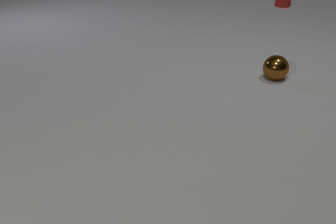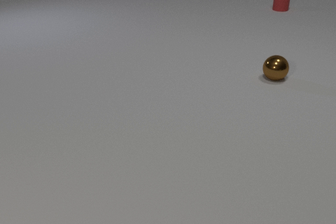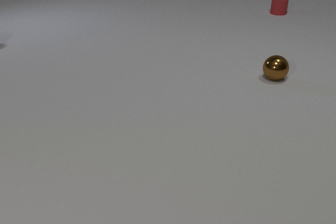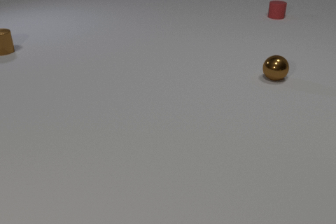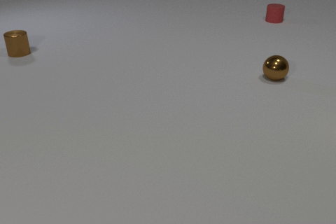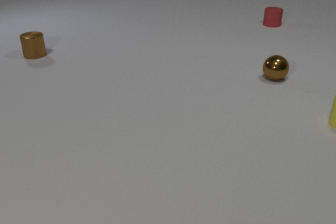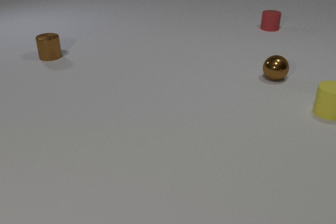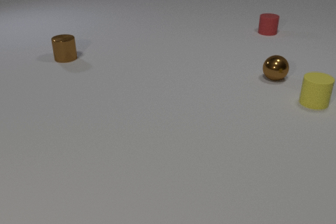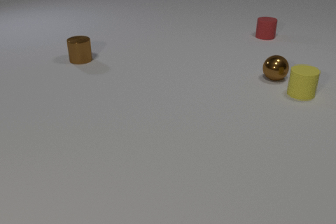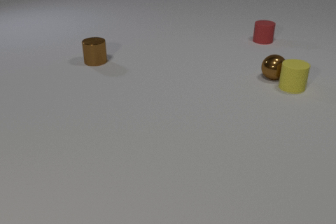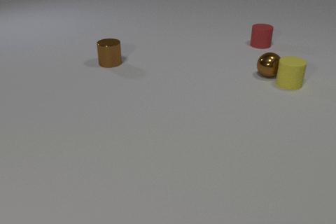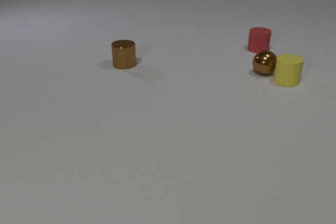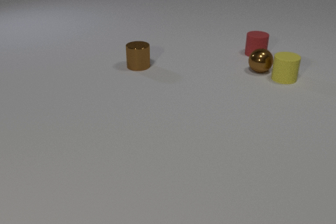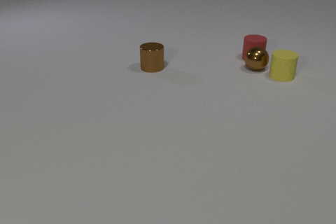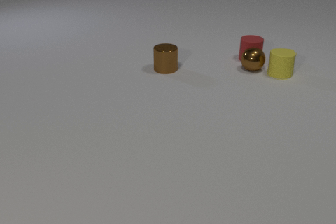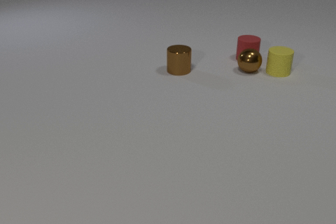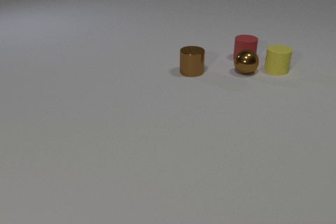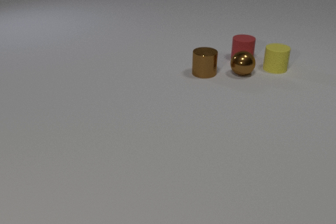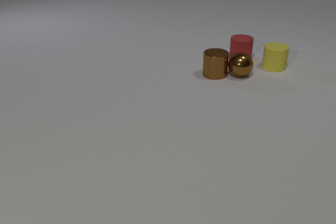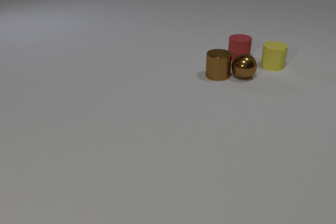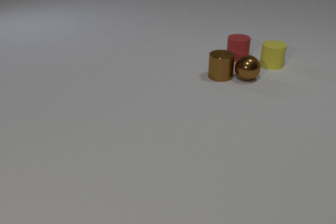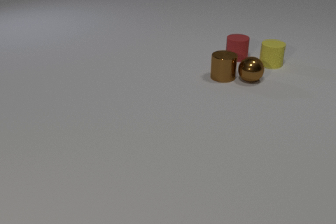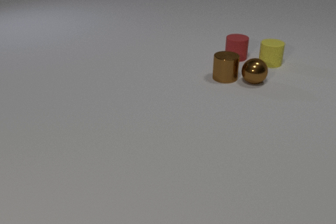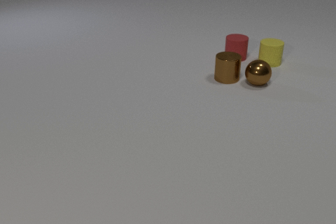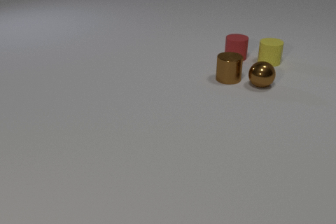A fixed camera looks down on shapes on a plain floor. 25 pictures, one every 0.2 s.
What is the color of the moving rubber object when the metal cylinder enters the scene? red.
What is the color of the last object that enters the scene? yellow.
How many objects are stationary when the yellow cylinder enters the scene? 1.
0.0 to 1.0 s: The yellow rubber cylinder comes in at the right edge, slides to the left and away from the camera. The red rubber cylinder slides toward the camera. The brown metal cylinder comes in at the left edge, slides to the right and toward the camera.
1.0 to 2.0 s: The yellow rubber cylinder slides away from the camera and to the left. The red rubber cylinder slides toward the camera. The brown metal cylinder slides to the right and toward the camera. The brown metal sphere rolls away from the camera and to the left. The yellow rubber cylinder and the brown metal sphere collide.
2.0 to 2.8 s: The yellow rubber cylinder slides away from the camera and to the left. The red rubber cylinder slides toward the camera. The brown metal cylinder slides to the right. The brown metal sphere rolls to the left and away from the camera. The red rubber cylinder and the brown metal sphere collide.
2.8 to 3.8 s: The yellow rubber cylinder slides away from the camera and to the left. The red rubber cylinder slides to the left. The brown metal cylinder slides to the right. The brown metal sphere rolls toward the camera and to the left. The brown metal cylinder and the brown metal sphere collide.
3.8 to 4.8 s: The yellow rubber cylinder slides away from the camera. The brown metal cylinder slides to the right and toward the camera. The brown metal sphere rolls to the right and toward the camera.
